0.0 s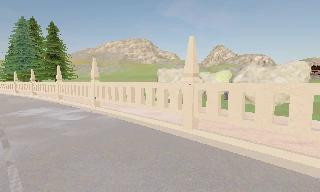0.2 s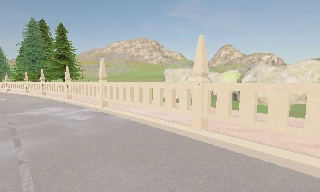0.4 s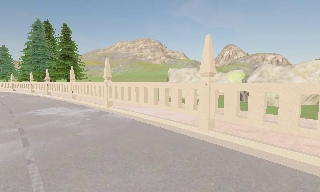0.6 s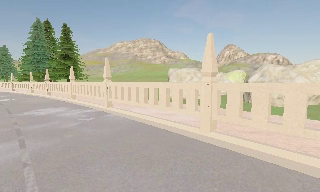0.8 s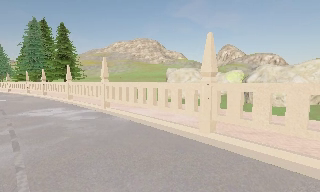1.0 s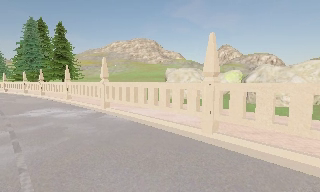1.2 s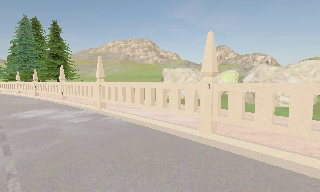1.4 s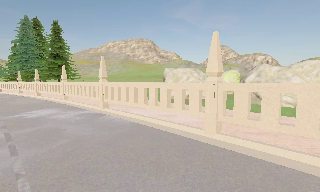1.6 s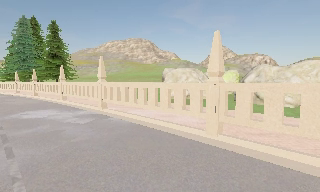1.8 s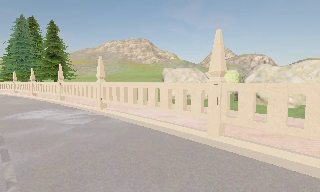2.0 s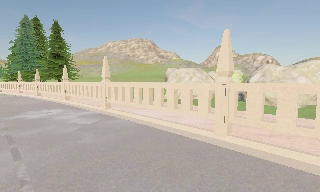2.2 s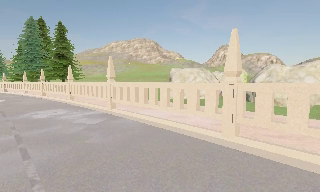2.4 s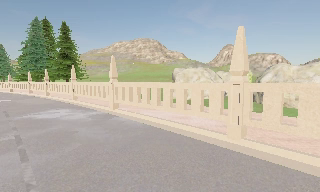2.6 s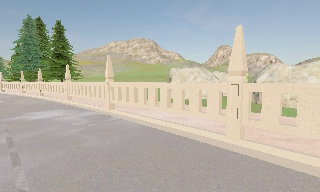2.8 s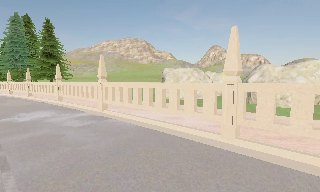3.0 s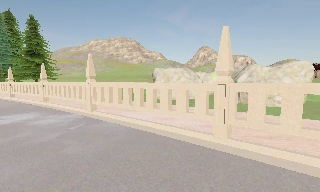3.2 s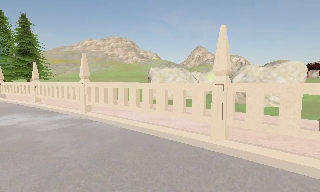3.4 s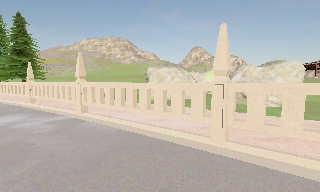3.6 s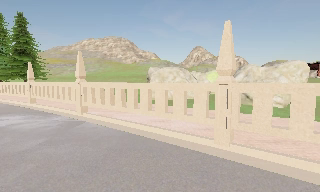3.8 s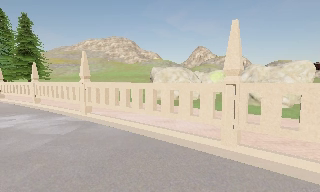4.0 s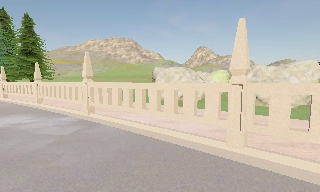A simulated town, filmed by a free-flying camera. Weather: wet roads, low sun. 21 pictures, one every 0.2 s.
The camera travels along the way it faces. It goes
forward.
0.0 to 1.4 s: The camera travels to its left, about 0.5 m, so close, fixed things drift to the right.
1.4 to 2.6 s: The camera shifts only a little, or ends up much as it began.
2.6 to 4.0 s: The camera travels forward, about 1 m, so what stands in front looms larger.
The film runs forward here.
